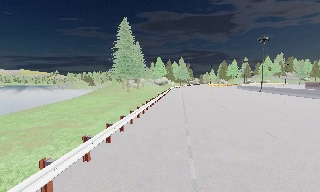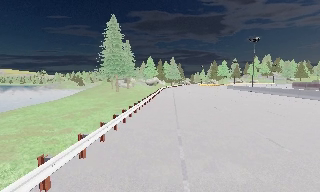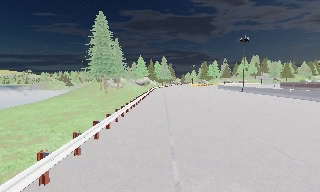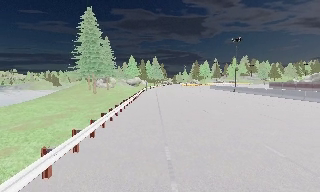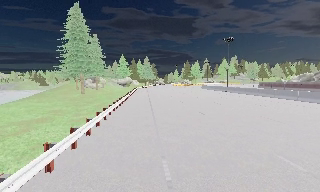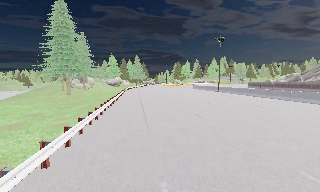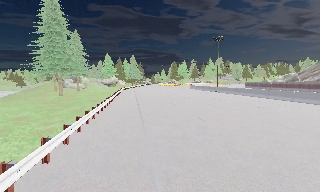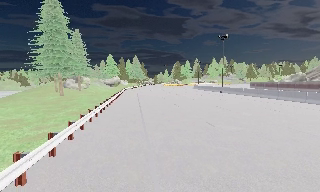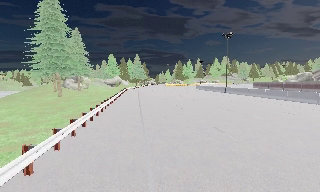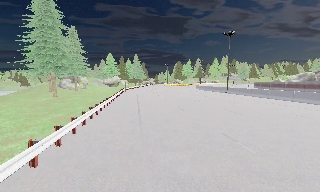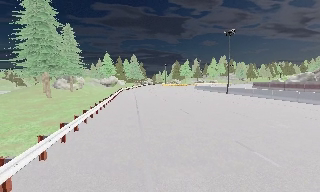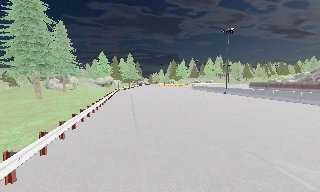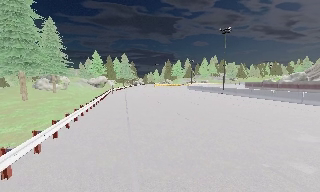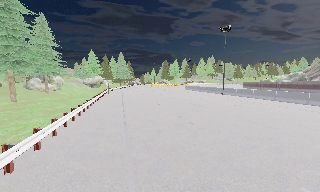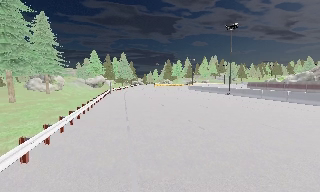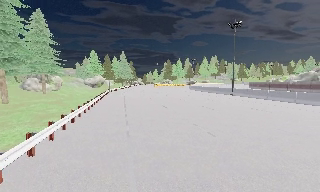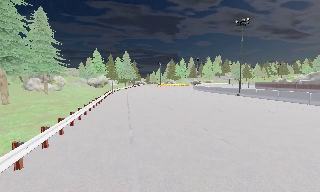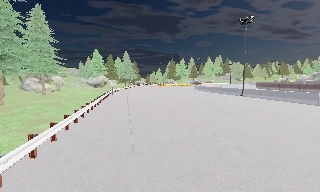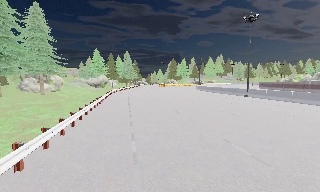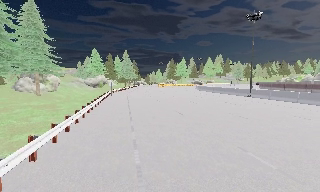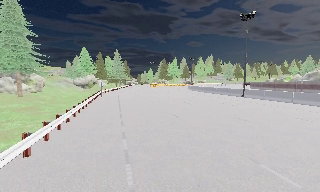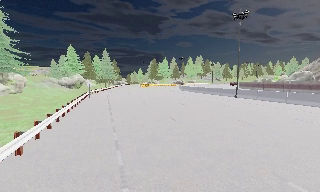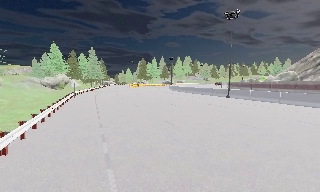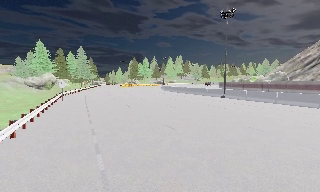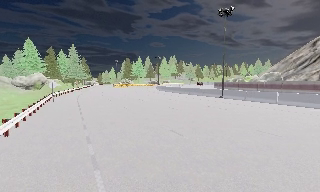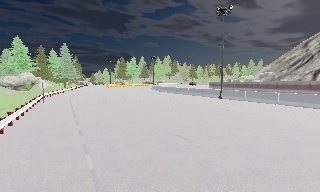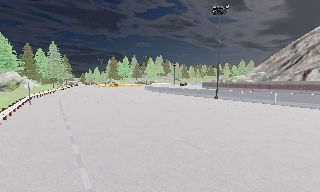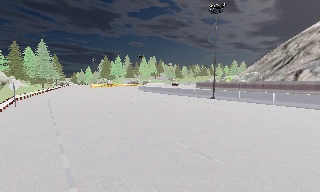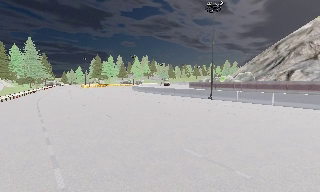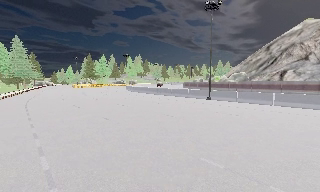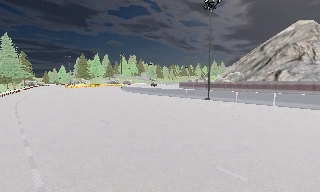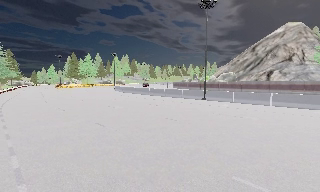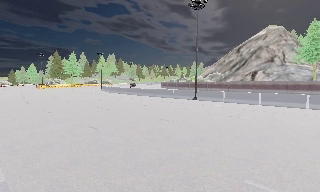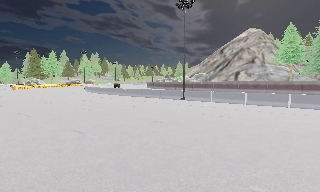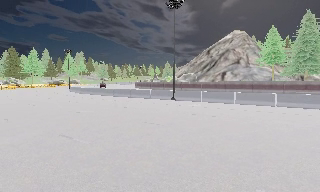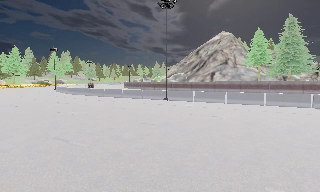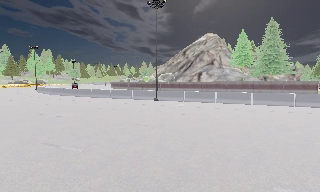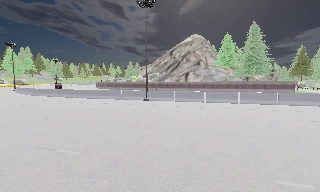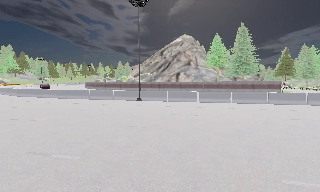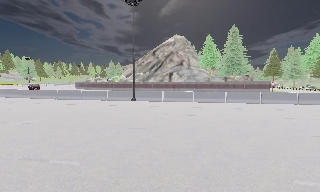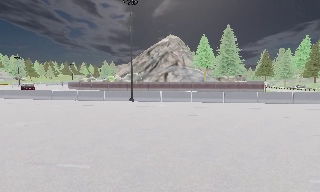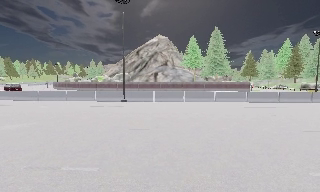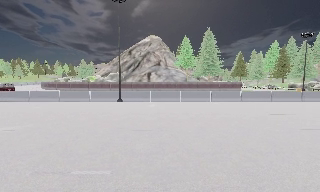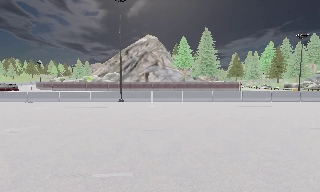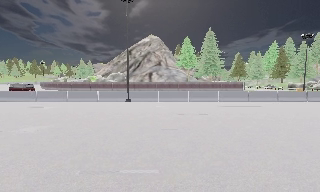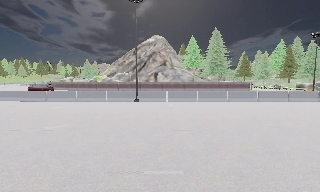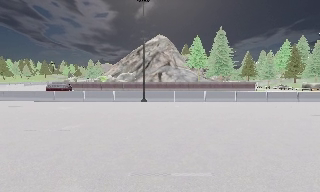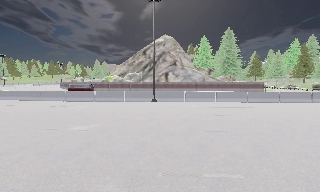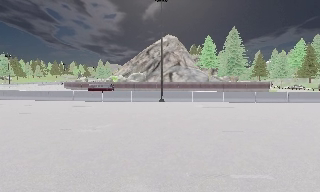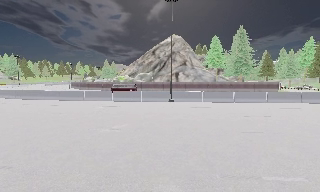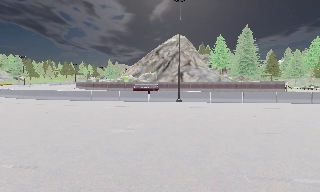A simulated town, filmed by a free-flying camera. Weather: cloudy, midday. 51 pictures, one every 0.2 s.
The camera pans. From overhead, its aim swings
clockwise.
0.0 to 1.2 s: The camera pans to its right, which is clockwise from overhead, by about 15 degrees. It travels forward, about 6 m, so what stands in front looms larger.
1.2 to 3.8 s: The camera travels forward, about 12 m, so what stands in front looms larger.
3.8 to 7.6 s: The camera pans to its right, which is clockwise from overhead, by about 65 degrees. It travels forward and to its left, about 13 m. It loses speed.
7.6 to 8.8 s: The camera pans to its right, which is clockwise from overhead, by about 15 degrees. It travels to its left, about 3.5 m.
8.8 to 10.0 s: The camera travels to its left, about 3.5 m, so close, fixed things drift to the right.
The film runs backward here.
